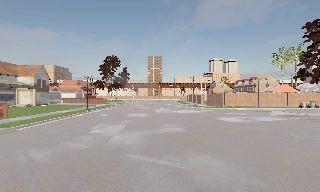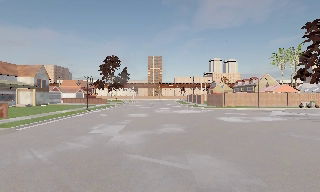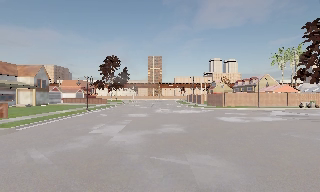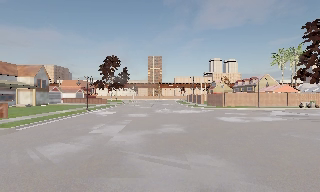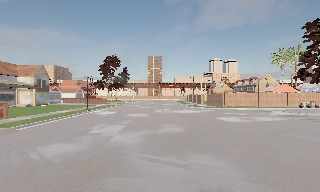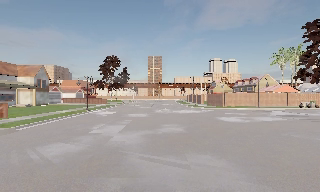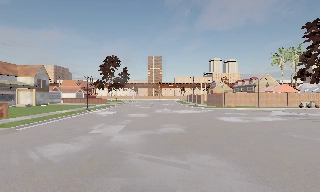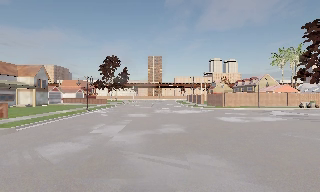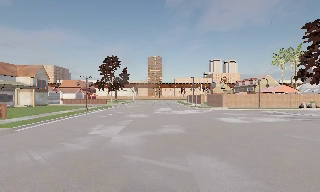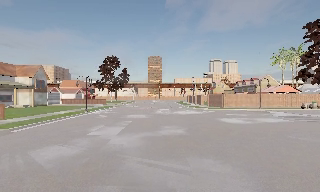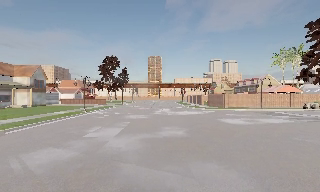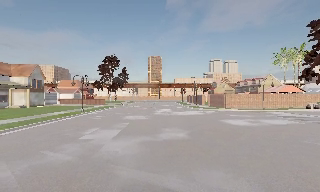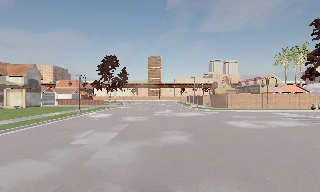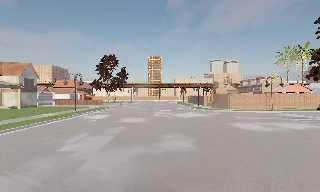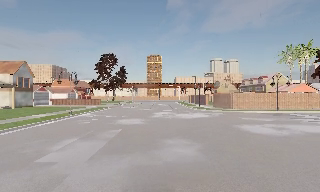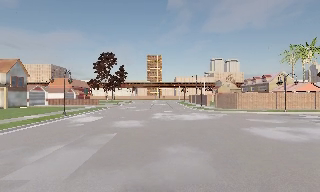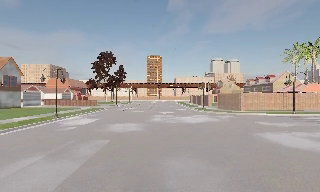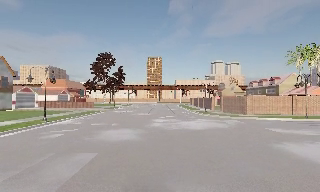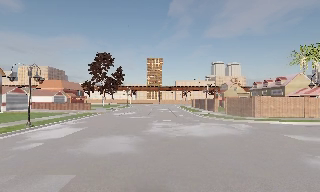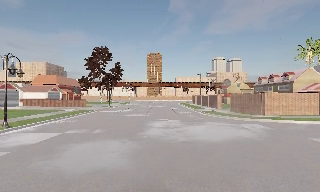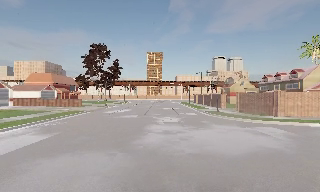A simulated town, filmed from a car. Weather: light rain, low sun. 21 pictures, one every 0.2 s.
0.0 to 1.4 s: The camera keeps its place and its aim.
1.4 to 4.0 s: The camera travels forward, about 13 m, so what stands in front looms larger. It gains speed.
The film runs forward here.
